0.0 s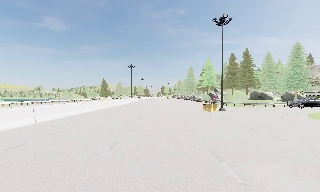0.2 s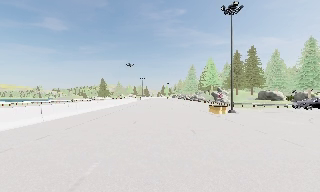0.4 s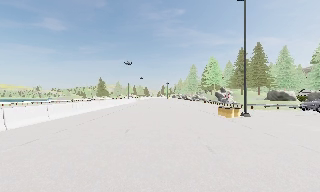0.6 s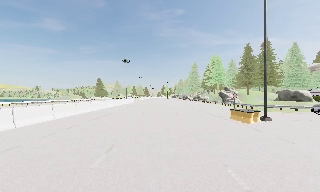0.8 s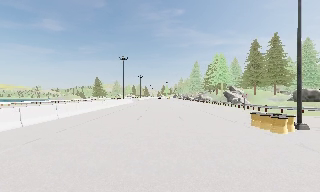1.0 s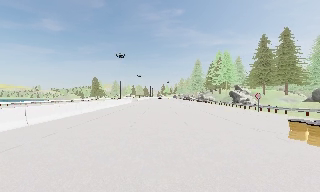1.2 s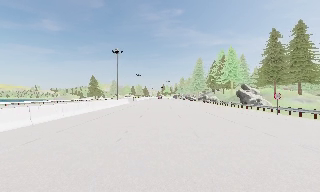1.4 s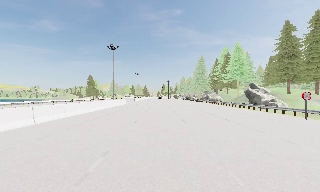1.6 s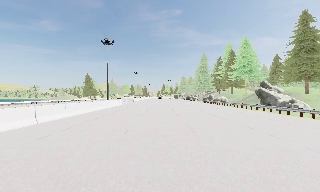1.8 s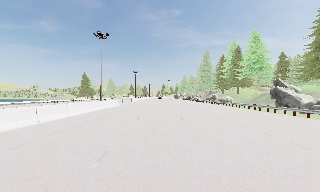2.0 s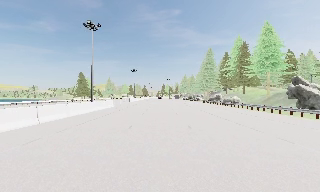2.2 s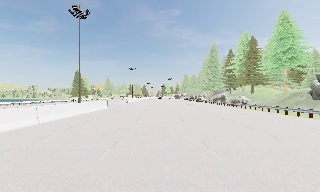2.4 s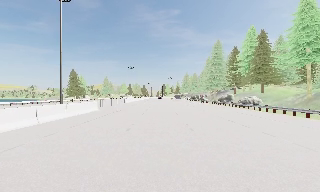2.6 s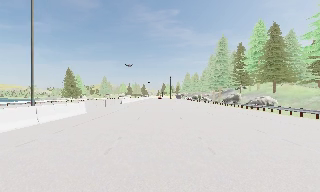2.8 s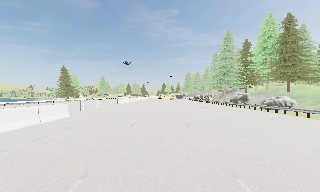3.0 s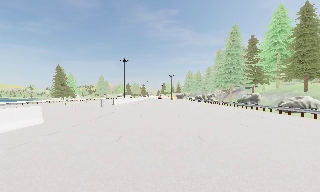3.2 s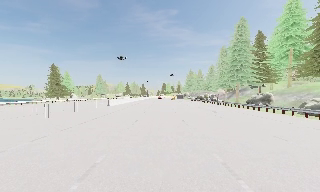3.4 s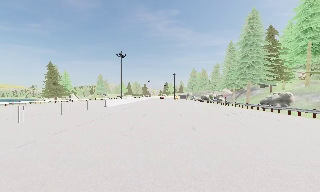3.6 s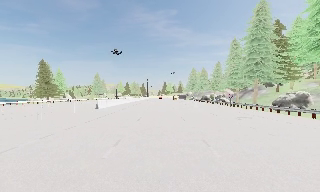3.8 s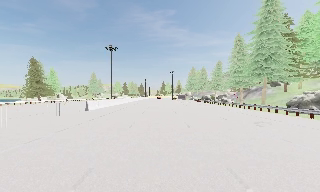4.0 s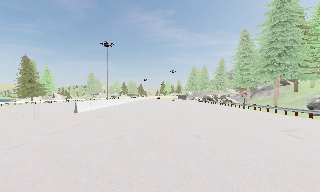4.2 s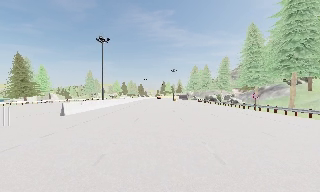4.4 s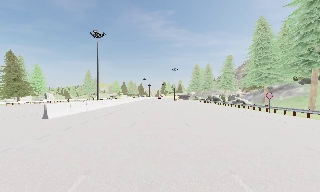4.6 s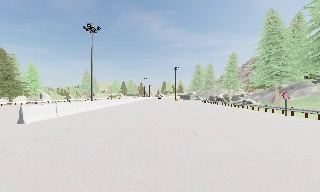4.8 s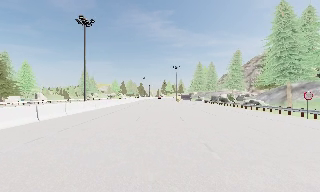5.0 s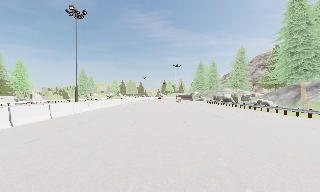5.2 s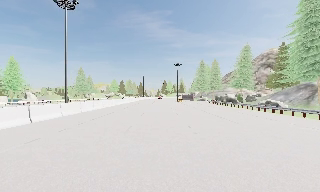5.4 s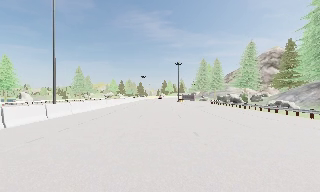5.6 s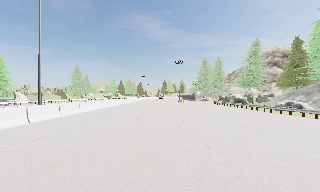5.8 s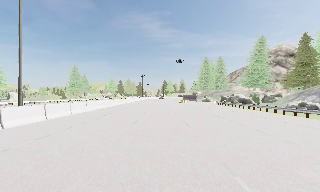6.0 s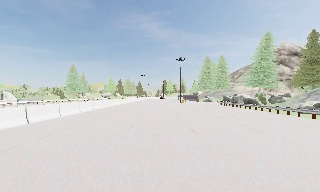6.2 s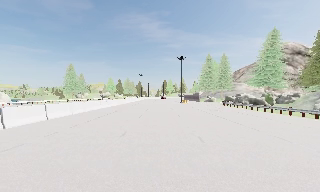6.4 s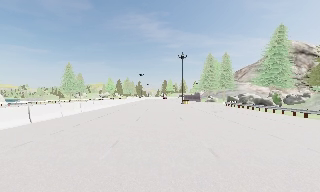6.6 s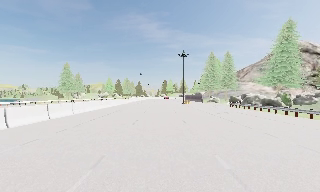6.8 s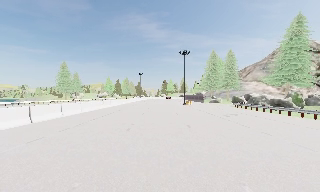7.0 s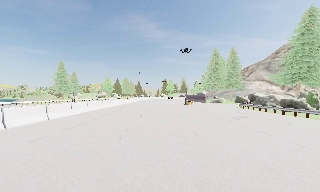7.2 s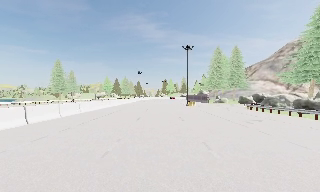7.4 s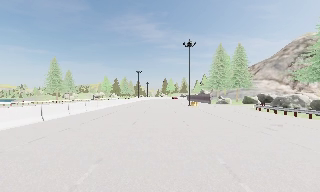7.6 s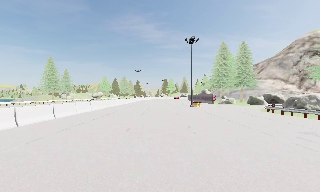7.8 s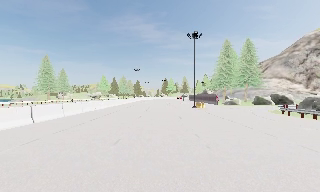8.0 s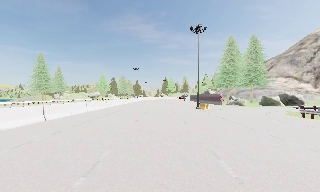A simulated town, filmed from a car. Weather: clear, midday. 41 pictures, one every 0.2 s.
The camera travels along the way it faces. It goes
forward.
0.0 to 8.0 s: The camera travels forward, about 100 m, so what stands in front looms larger. It loses speed.
The film runs forward here.
